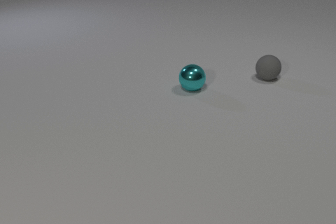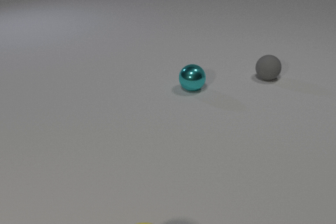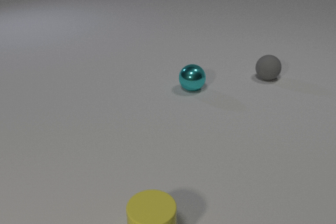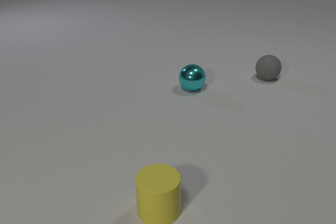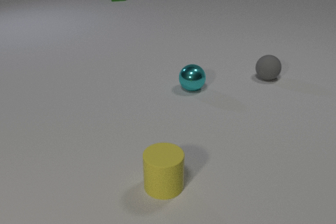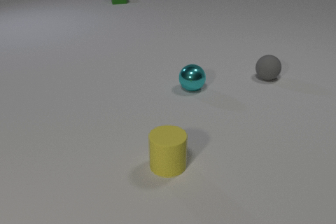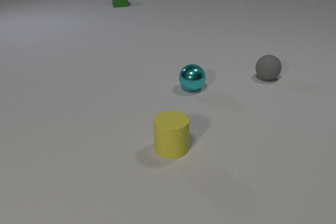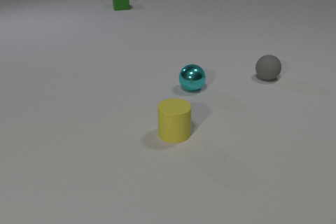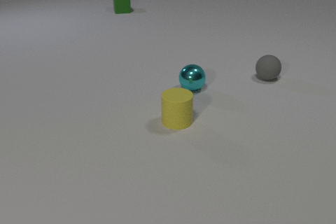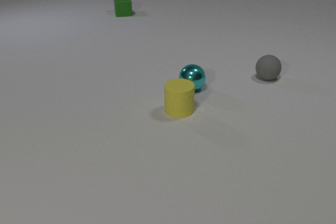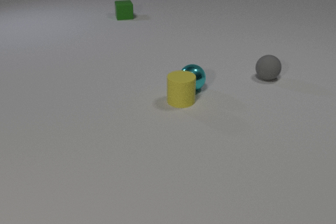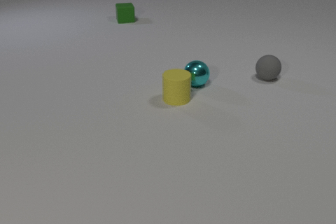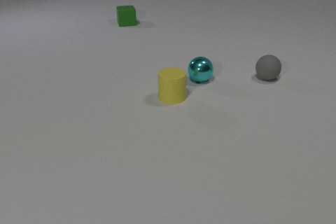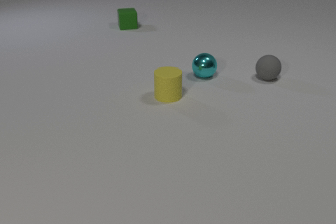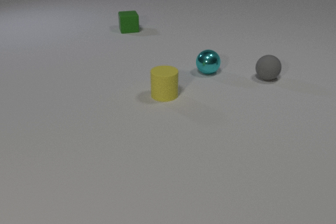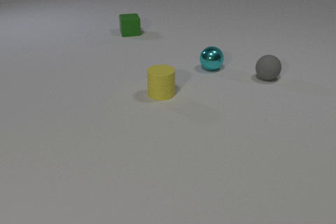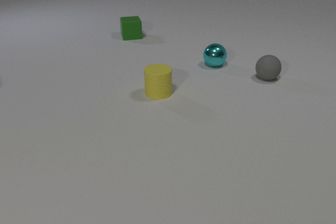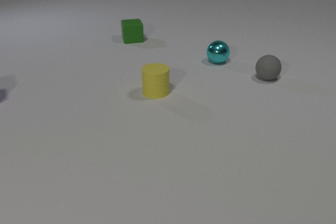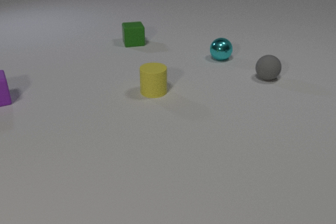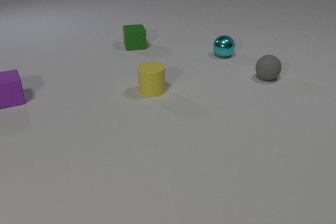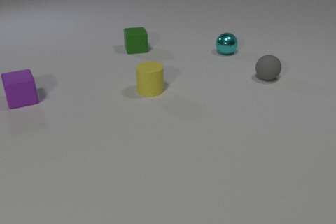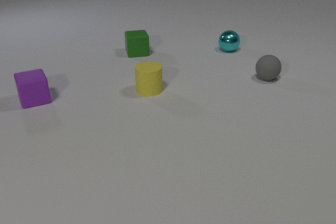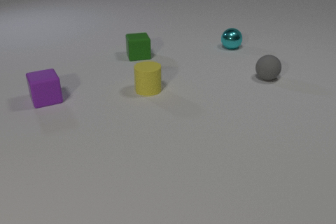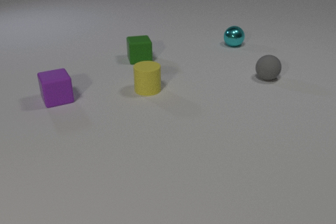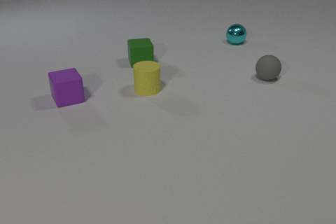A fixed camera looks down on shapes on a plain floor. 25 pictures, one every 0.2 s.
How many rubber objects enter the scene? 3.
What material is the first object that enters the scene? rubber.
How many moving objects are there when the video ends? 3.
0.0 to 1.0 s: The yellow rubber cylinder comes in at the bottom edge, slides away from the camera. The green rubber cube comes in at the top edge, slides toward the camera.
1.0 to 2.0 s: The yellow rubber cylinder slides away from the camera. The green rubber cube slides toward the camera. The yellow rubber cylinder and the cyan metal sphere collide.
2.0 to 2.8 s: The yellow rubber cylinder slides to the left and away from the camera. The cyan metal sphere rolls away from the camera. The green rubber cube slides toward the camera.
2.8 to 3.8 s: The yellow rubber cylinder slides to the left and away from the camera. The cyan metal sphere rolls away from the camera. The green rubber cube slides toward the camera. The purple rubber cube comes in at the left edge, slides to the right.
3.8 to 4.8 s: The cyan metal sphere rolls away from the camera. The green rubber cube slides toward the camera. The purple rubber cube slides to the right.
